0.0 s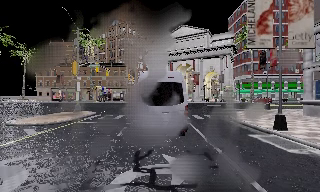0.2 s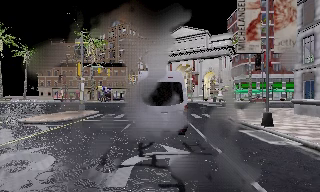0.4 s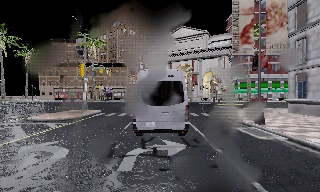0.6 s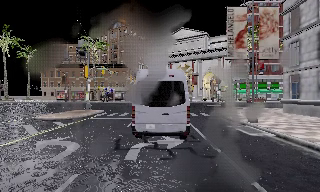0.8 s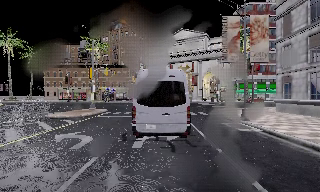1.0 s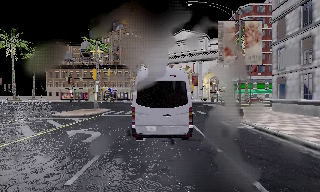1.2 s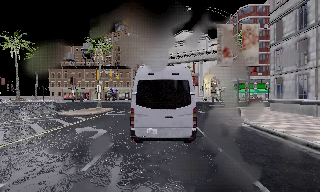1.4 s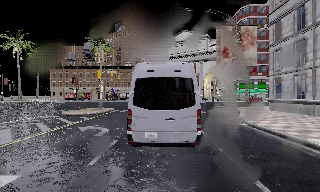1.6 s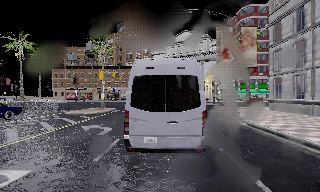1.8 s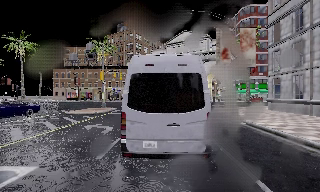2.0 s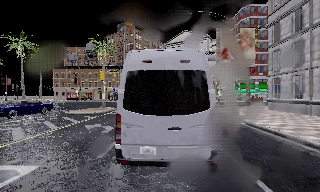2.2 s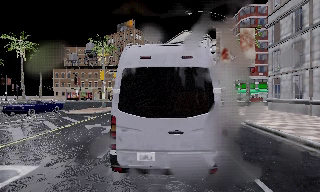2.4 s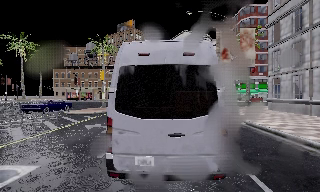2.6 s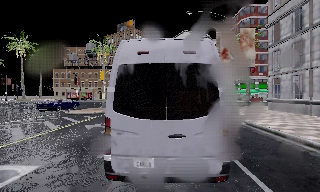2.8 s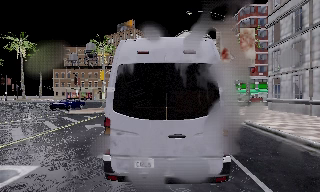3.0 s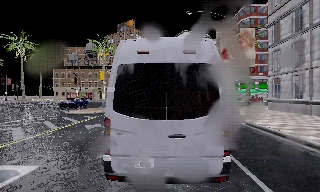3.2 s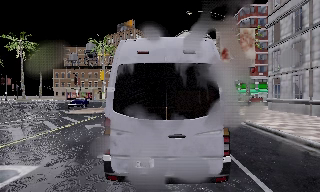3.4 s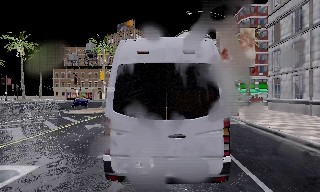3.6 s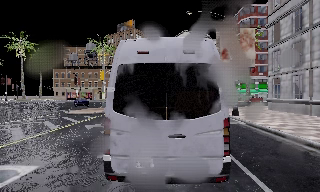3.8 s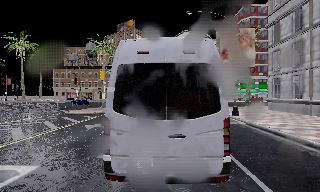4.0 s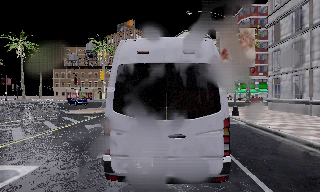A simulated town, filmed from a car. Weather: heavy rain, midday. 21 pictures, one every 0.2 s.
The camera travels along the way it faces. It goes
backward.
0.0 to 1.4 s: The camera travels backward, about 4.5 m, so what stands in front gets smaller. It loses speed.
1.4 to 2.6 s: The camera shifts only a little, or ends up much as it began.
2.6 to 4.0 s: The camera keeps its place and its aim.
The film runs backward here.
